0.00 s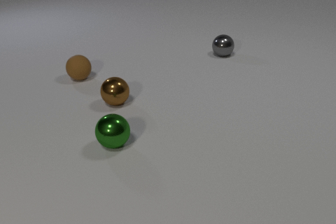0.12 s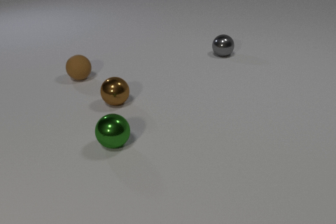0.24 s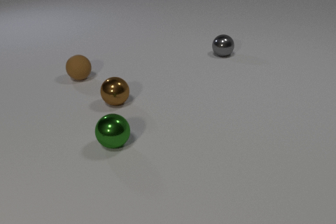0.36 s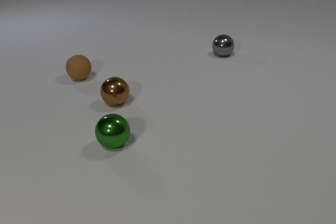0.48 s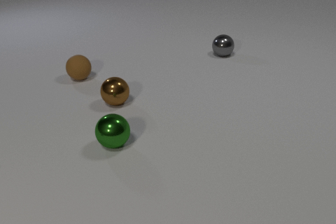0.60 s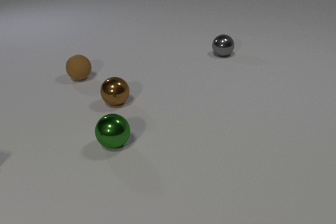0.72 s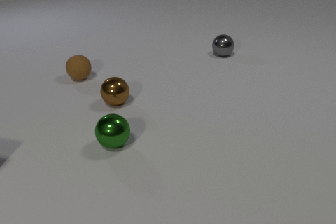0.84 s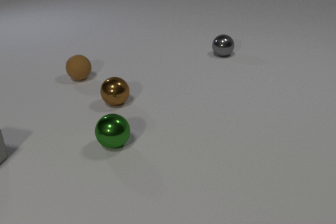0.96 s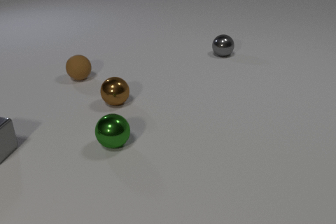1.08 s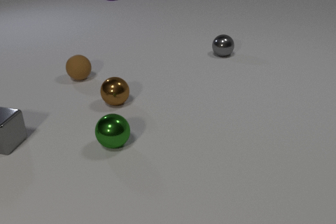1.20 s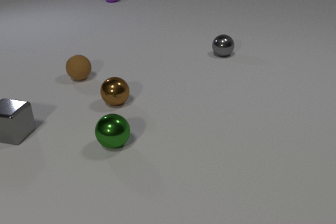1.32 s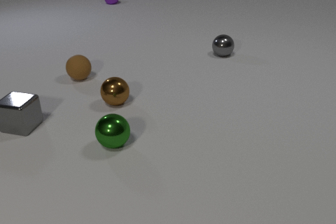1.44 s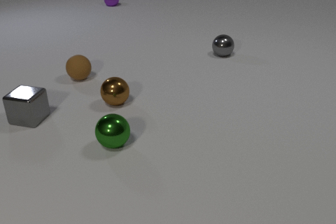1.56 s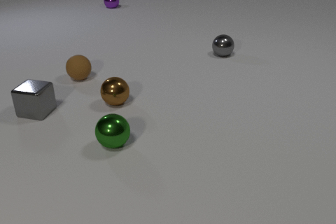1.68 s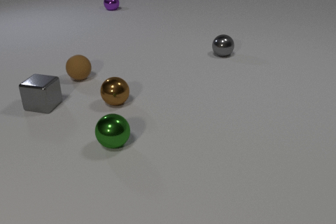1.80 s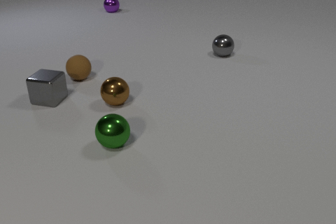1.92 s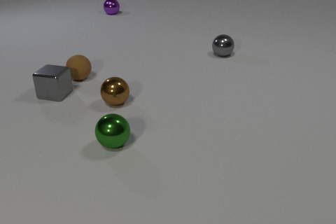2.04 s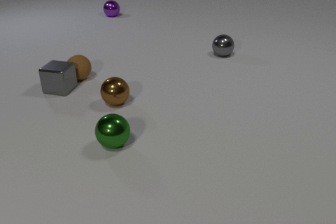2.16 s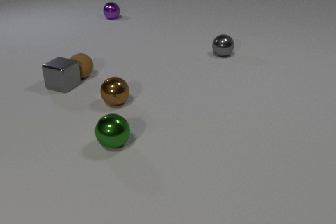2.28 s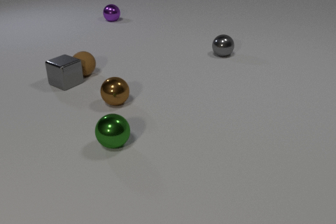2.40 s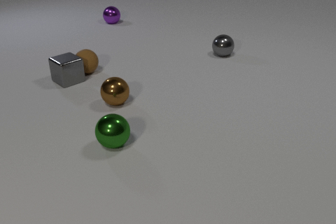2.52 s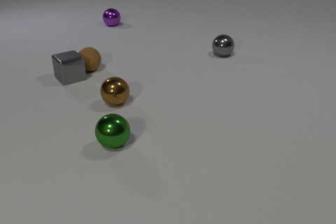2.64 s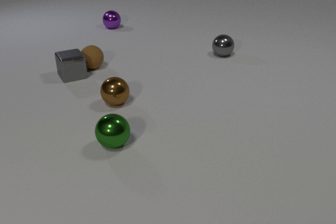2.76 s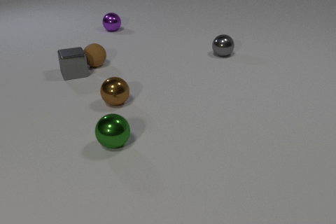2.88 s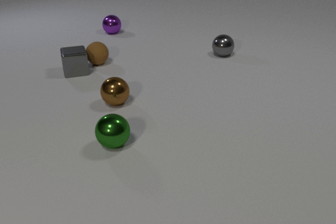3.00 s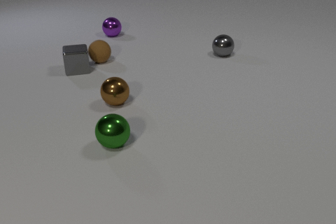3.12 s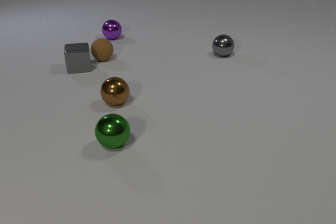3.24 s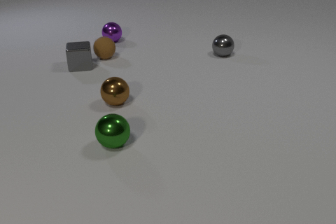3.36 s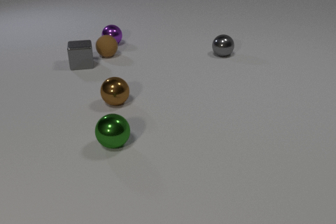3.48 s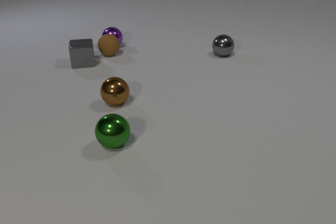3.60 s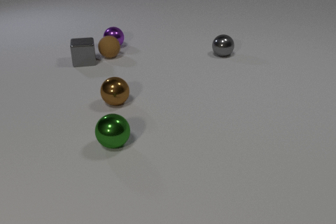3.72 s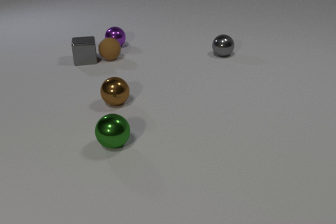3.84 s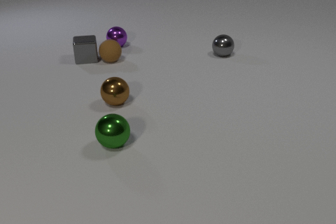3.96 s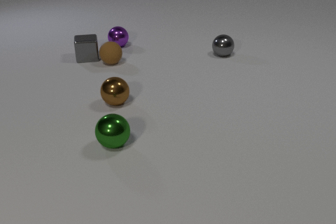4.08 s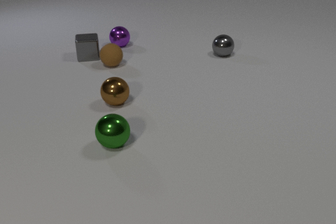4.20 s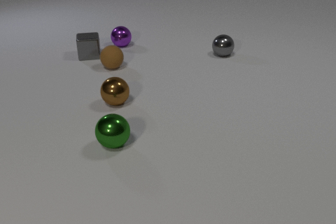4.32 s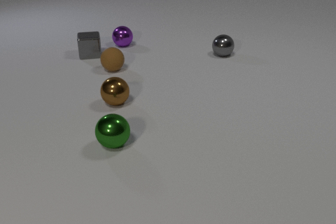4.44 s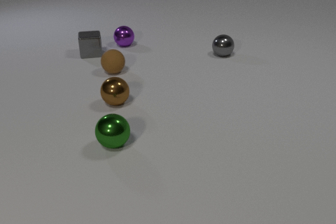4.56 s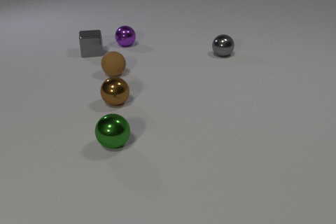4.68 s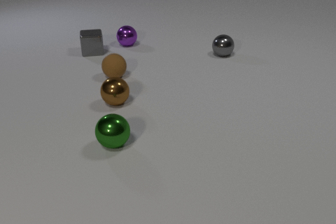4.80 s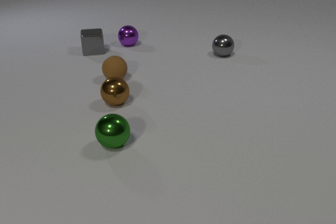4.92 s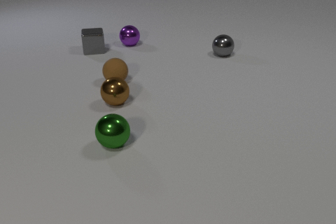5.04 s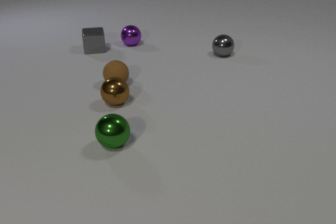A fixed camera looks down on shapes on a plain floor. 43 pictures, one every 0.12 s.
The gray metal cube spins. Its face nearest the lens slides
to the left.
The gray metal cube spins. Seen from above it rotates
clockwise.
0.00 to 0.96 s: The gray metal cube comes in at the left edge, slides away from the camera and to the right.
0.96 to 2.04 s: The gray metal cube slides away from the camera and to the right. The purple metal sphere comes in at the top edge, rolls toward the camera.
2.04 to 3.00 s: The gray metal cube slides away from the camera and to the right, spins so that its near face slides to the left, clockwise seen from above. The brown rubber sphere rolls away from the camera and to the right. The purple metal sphere rolls toward the camera. The gray metal cube and the brown rubber sphere collide.
3.00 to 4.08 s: The gray metal cube slides away from the camera. The brown rubber sphere rolls toward the camera and to the right. The purple metal sphere rolls toward the camera. The brown rubber sphere and the purple metal sphere collide.
4.08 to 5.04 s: The gray metal cube slides away from the camera. The brown rubber sphere rolls toward the camera. The purple metal sphere rolls to the right.
Are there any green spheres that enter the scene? no.
What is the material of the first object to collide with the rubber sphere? metal.
How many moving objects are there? 3.
